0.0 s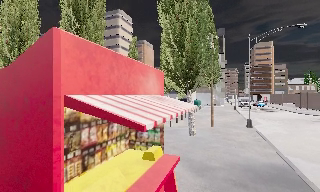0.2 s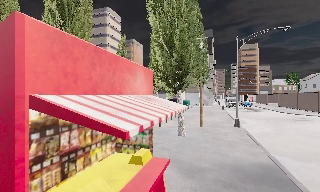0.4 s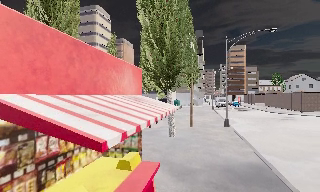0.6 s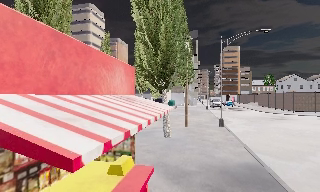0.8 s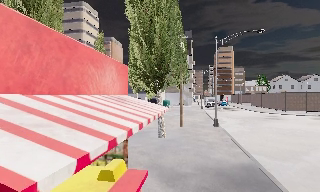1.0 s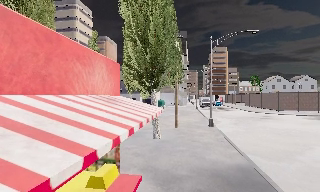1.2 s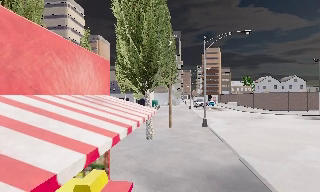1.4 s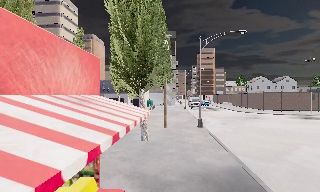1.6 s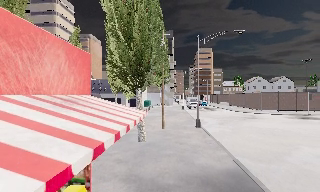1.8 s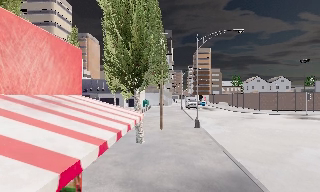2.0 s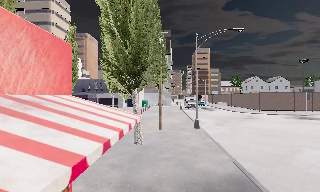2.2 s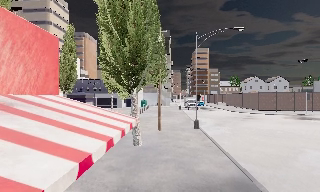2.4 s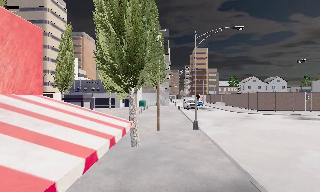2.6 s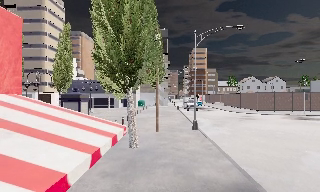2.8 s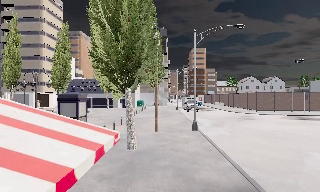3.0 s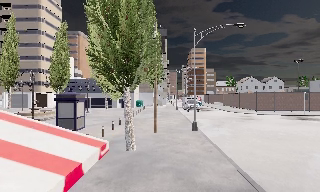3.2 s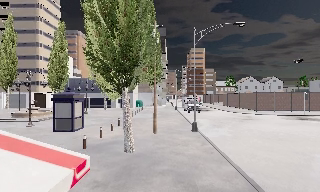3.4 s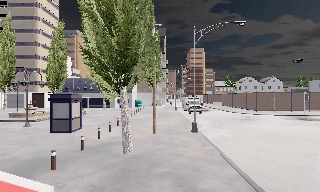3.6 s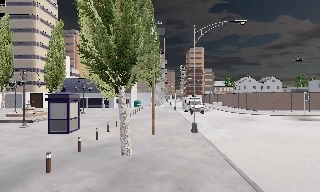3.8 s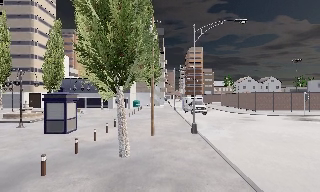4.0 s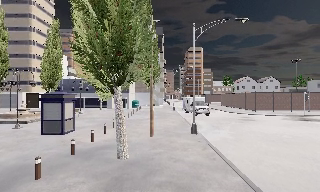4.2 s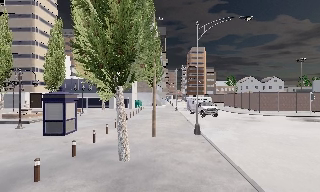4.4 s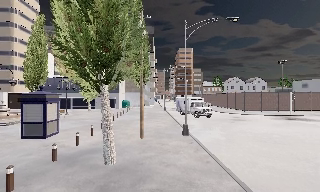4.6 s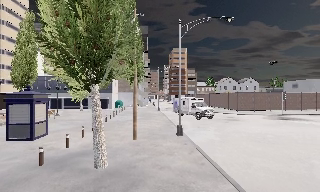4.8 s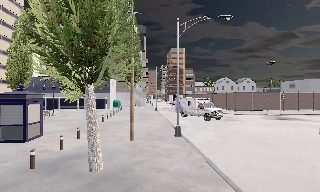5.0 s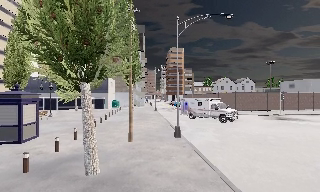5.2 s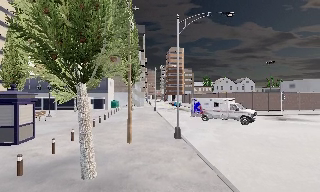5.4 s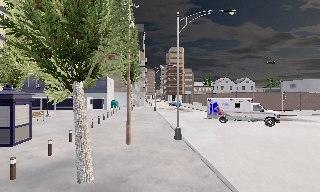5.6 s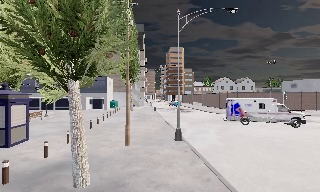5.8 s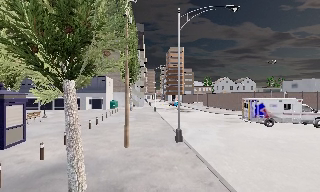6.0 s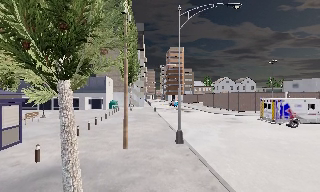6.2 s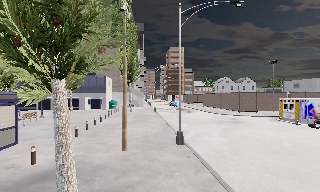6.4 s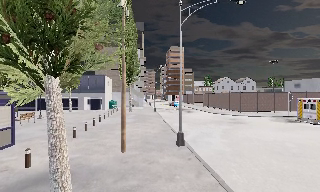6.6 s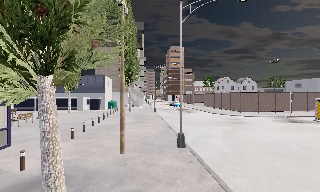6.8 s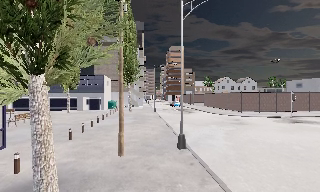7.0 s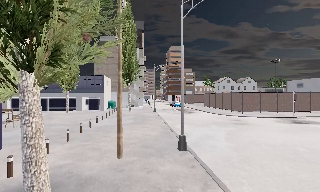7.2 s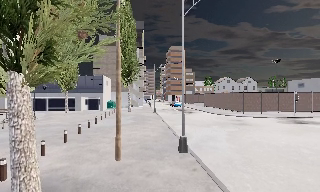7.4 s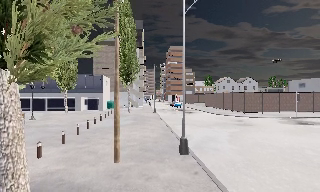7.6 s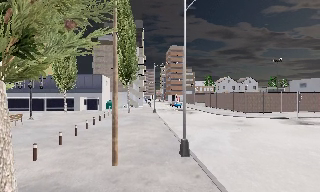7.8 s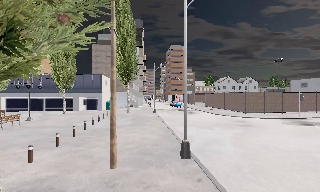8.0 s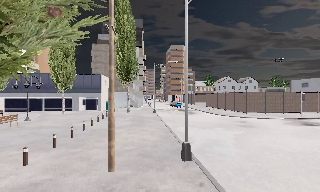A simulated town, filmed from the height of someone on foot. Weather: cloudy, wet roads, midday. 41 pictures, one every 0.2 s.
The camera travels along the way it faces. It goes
forward.
0.0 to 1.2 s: The camera pans to its right, which is clockwise from overhead, by about 15 degrees. It travels forward, about 1 m, so what stands in front looms larger.
1.2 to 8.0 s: The camera swings to its right by about 15 degrees, and the scene slides to the left. It travels forward, about 7 m, so what stands in front looms larger.
The film runs forward here.
